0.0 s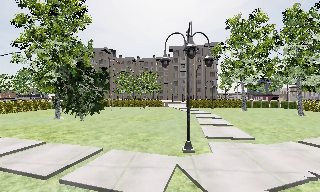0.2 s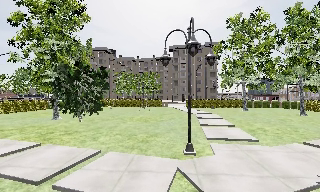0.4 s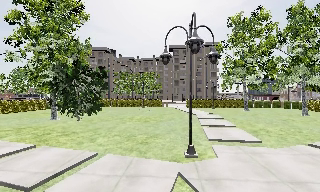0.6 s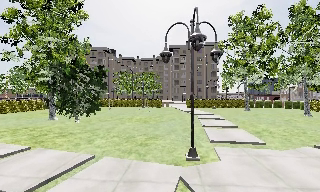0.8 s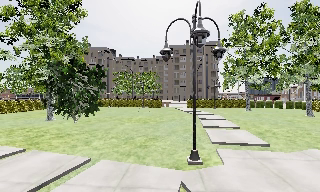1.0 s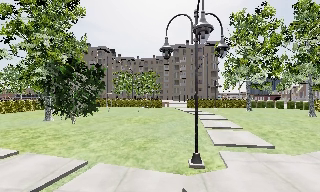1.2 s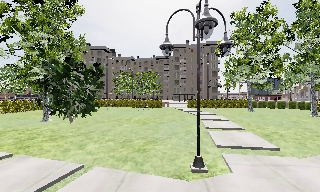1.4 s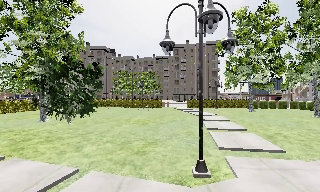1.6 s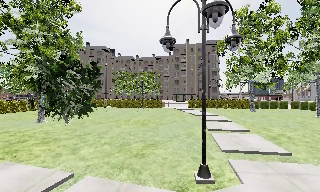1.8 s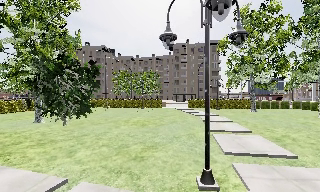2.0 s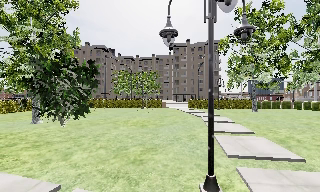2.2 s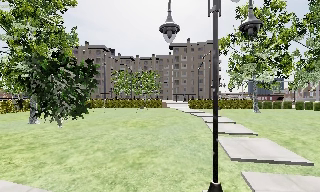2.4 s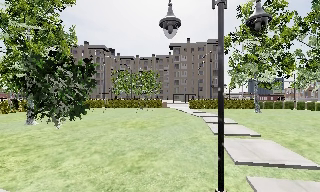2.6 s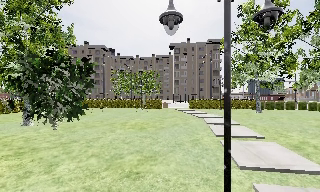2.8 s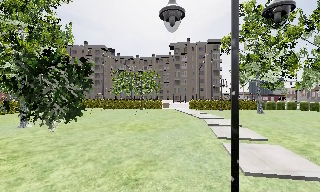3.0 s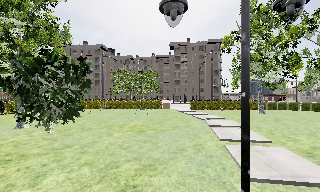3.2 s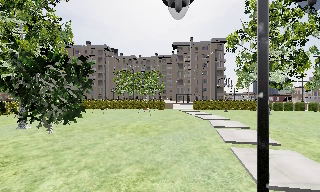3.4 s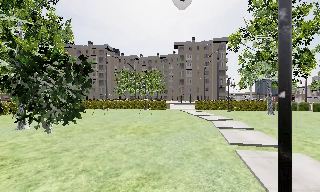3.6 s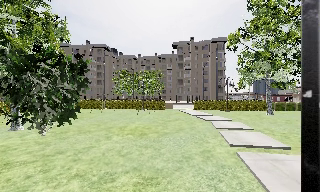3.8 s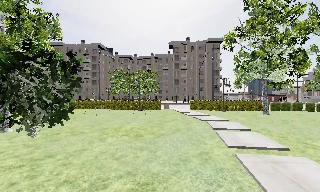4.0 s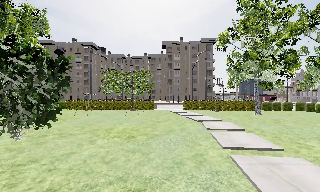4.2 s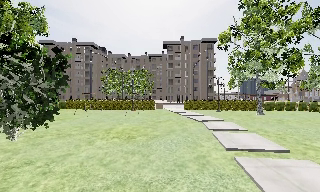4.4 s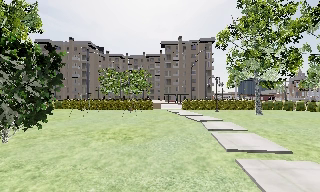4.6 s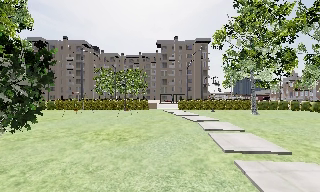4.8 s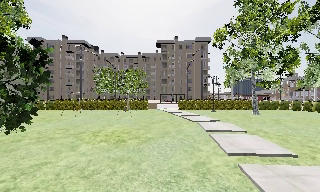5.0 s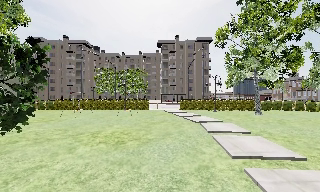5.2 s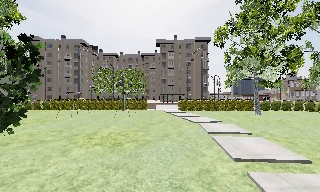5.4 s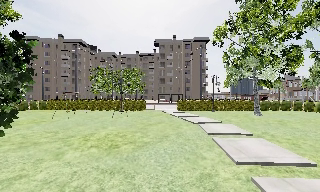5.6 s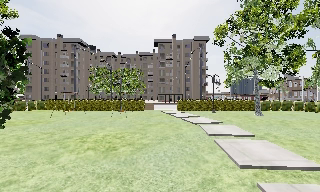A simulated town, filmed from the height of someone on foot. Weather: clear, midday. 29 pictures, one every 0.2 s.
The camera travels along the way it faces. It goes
forward.
0.0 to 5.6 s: The camera travels forward, about 8 m, so what stands in front looms larger.
The film runs forward here.
